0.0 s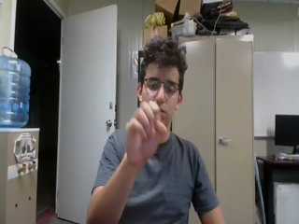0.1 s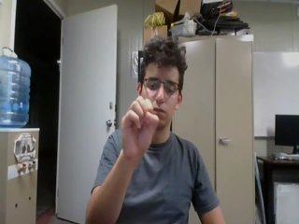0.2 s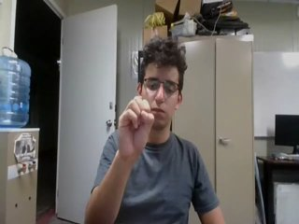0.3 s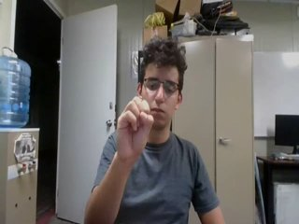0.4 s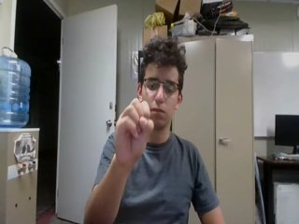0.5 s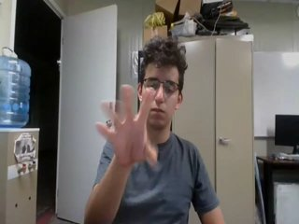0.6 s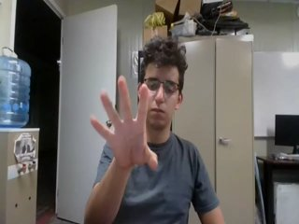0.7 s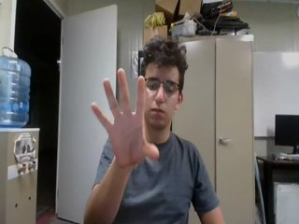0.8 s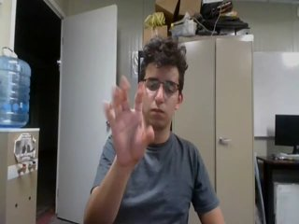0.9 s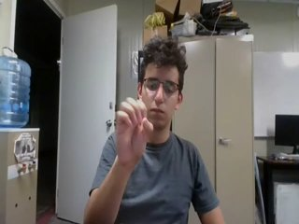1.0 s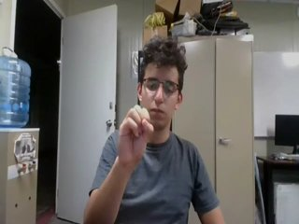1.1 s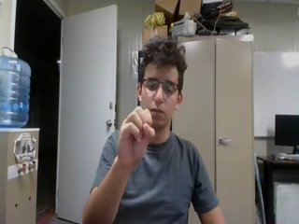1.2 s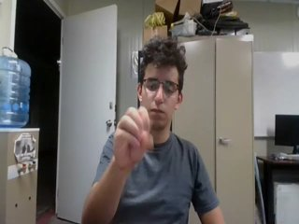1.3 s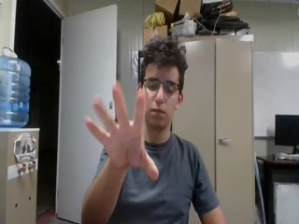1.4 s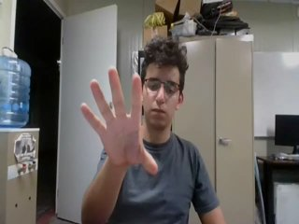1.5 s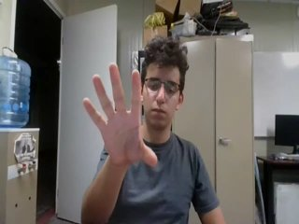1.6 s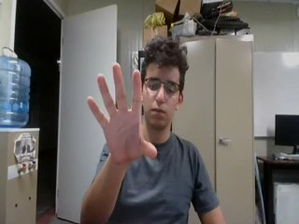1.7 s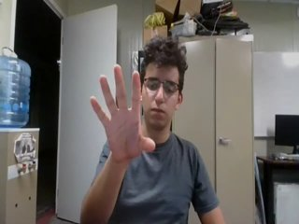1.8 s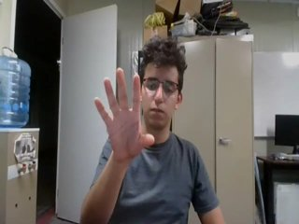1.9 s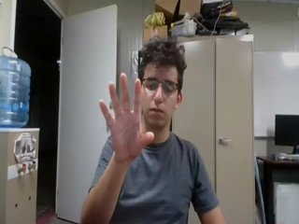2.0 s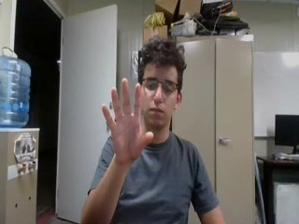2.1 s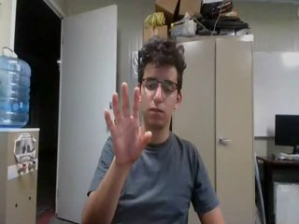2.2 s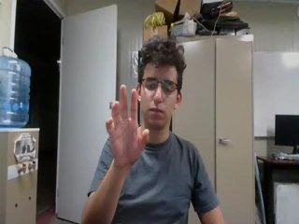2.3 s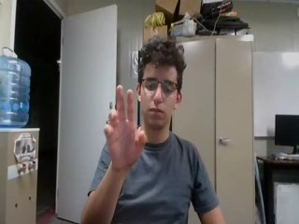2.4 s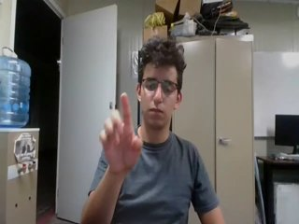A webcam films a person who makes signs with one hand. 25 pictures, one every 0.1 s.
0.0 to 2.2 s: Open twice.
